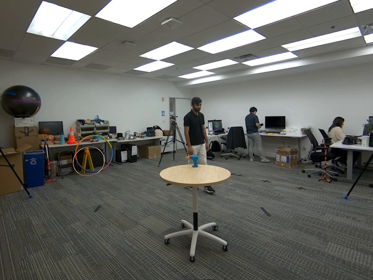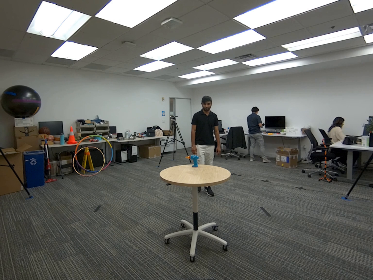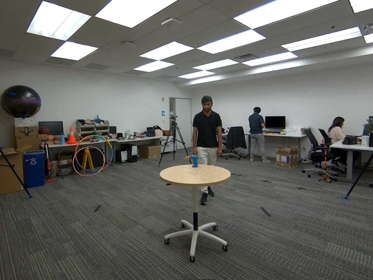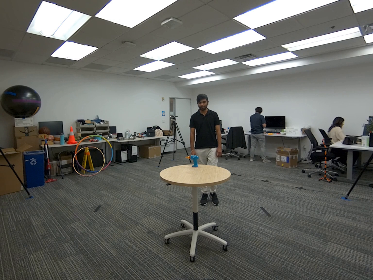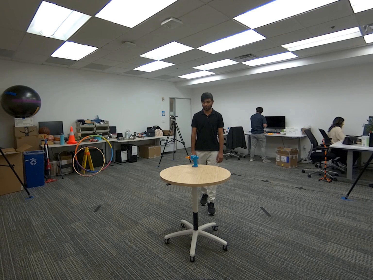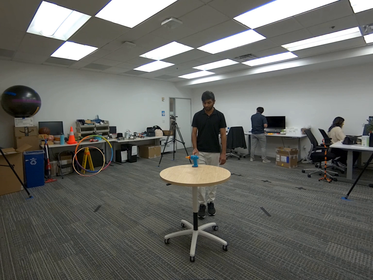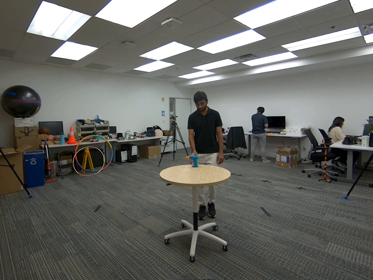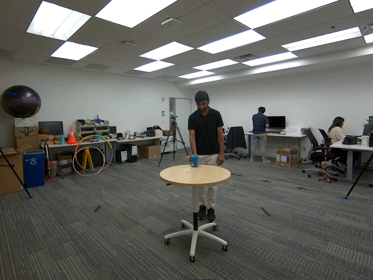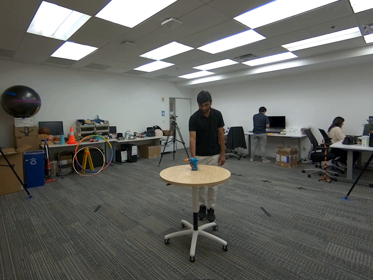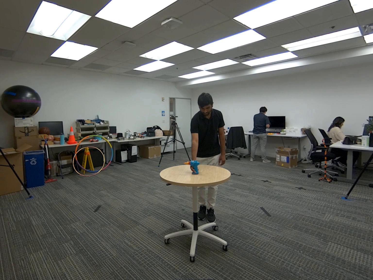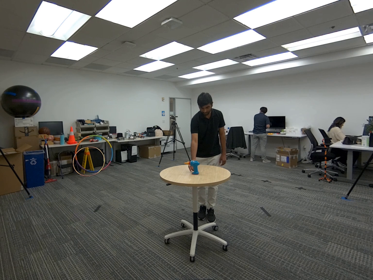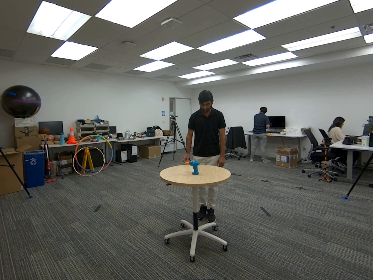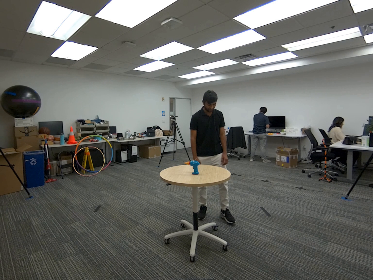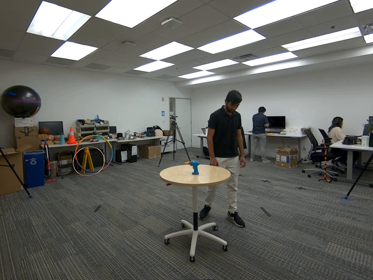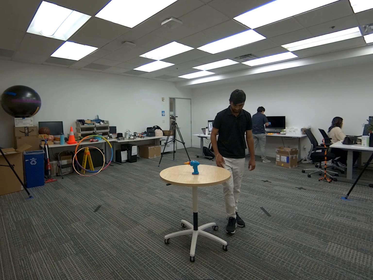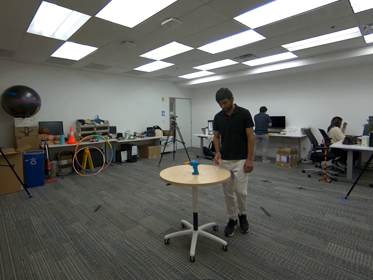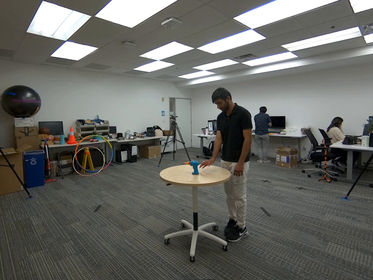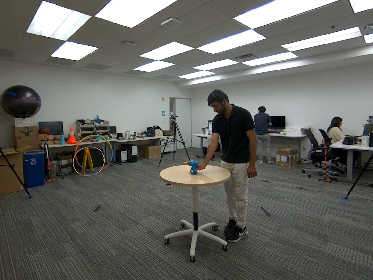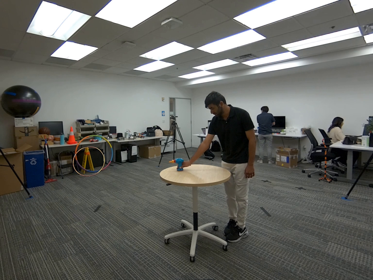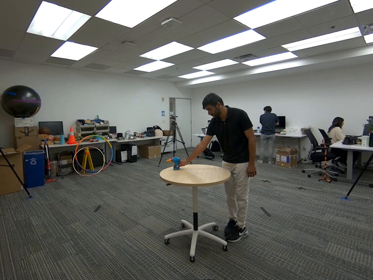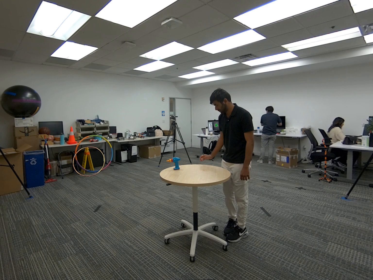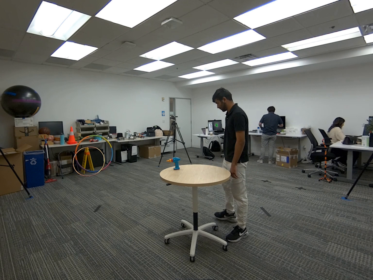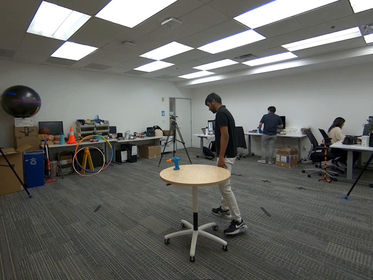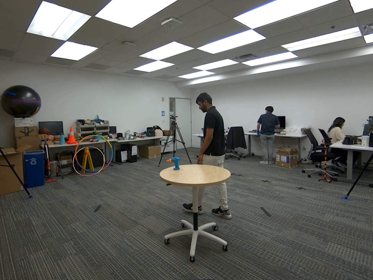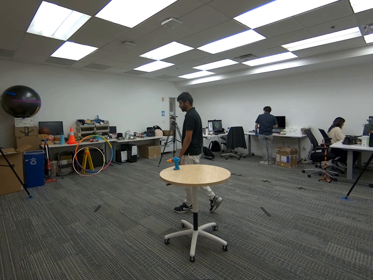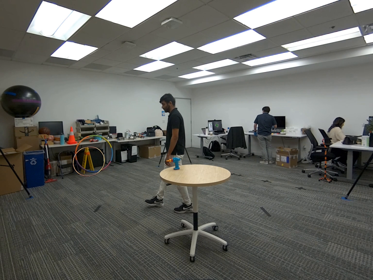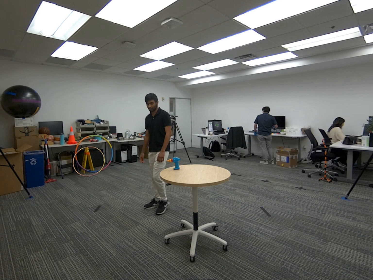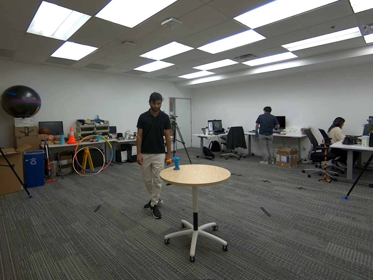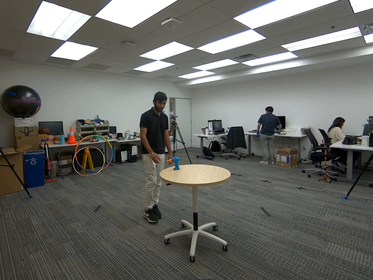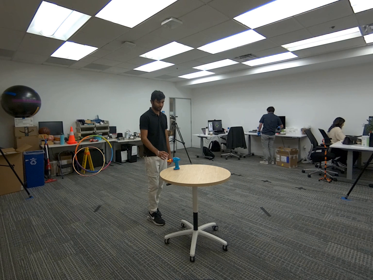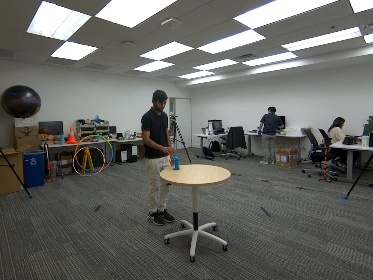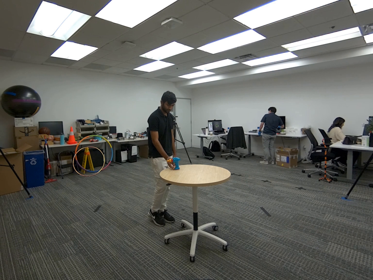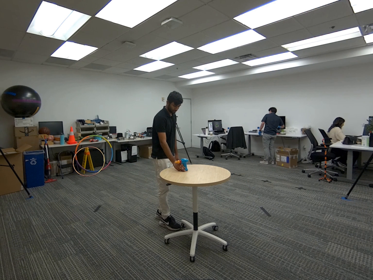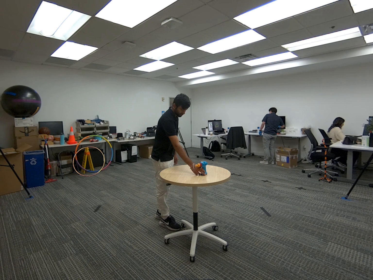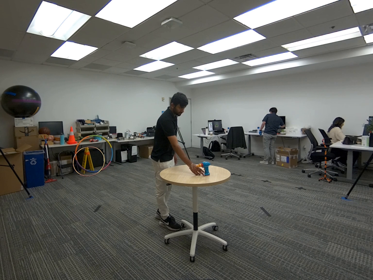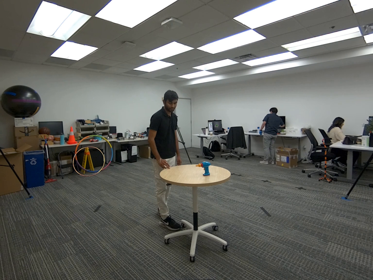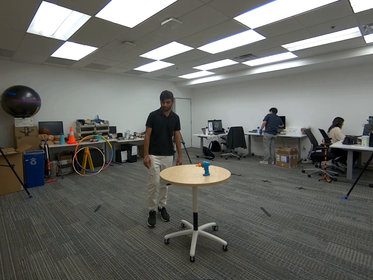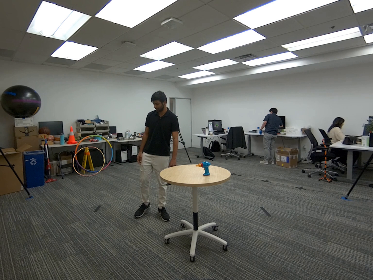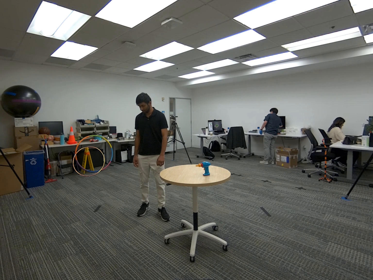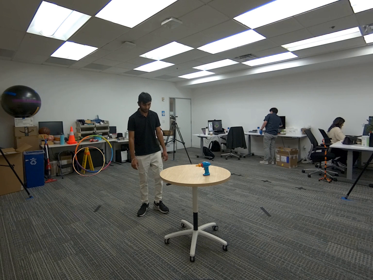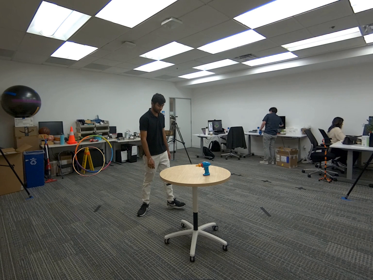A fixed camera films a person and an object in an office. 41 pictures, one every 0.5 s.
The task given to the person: Walk over to the toy drill on the round table and push the toy drill away from you.
